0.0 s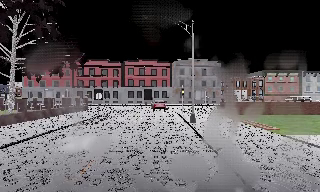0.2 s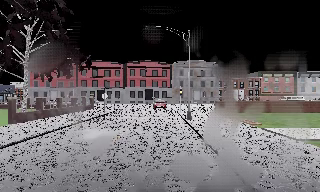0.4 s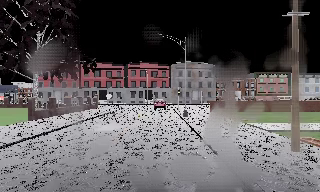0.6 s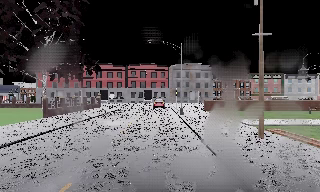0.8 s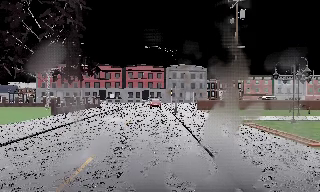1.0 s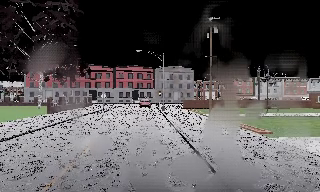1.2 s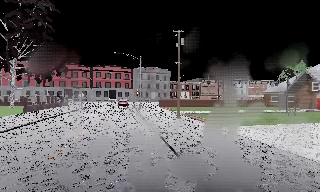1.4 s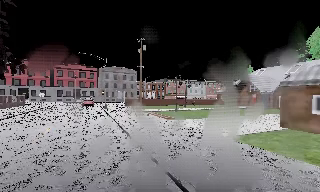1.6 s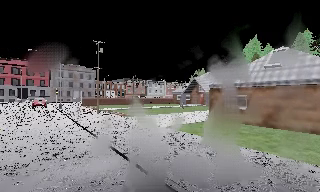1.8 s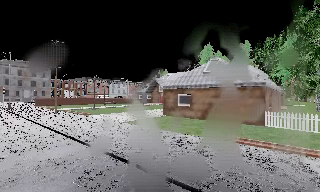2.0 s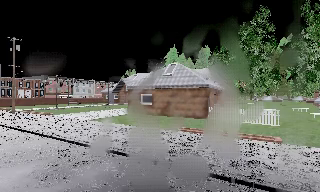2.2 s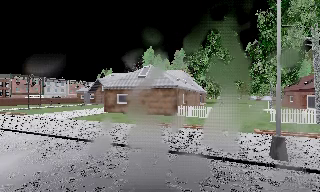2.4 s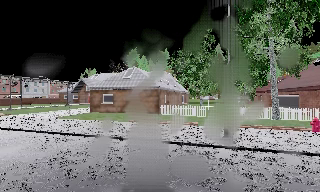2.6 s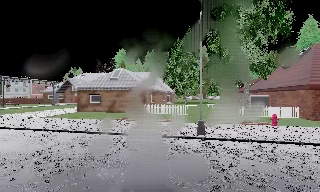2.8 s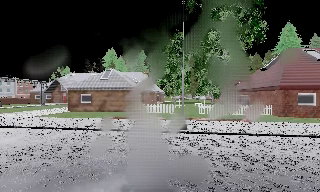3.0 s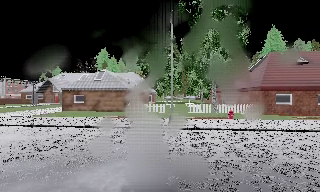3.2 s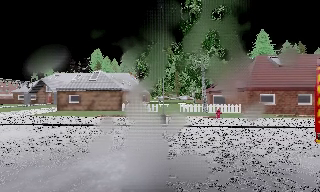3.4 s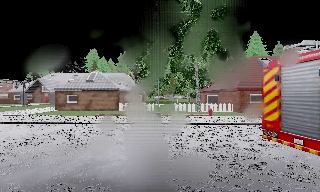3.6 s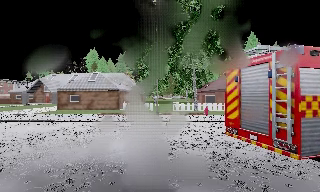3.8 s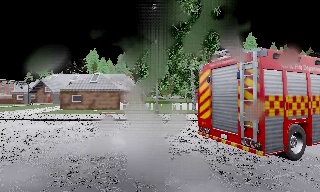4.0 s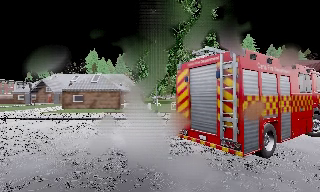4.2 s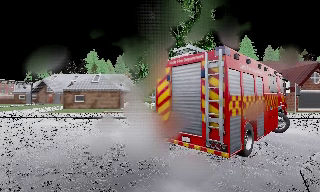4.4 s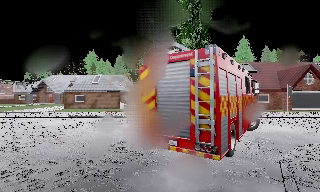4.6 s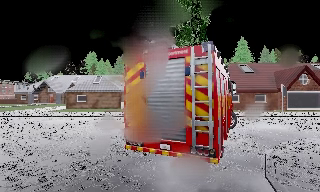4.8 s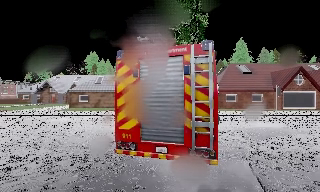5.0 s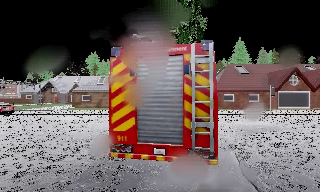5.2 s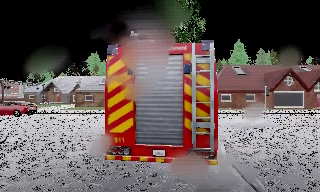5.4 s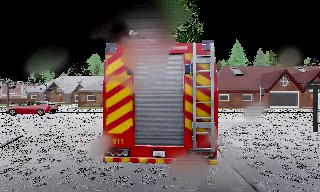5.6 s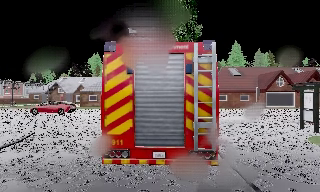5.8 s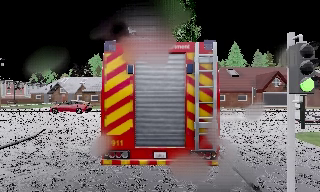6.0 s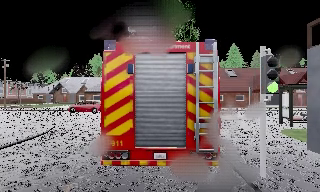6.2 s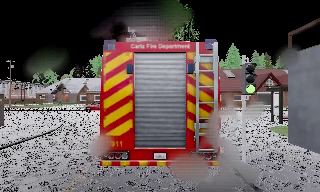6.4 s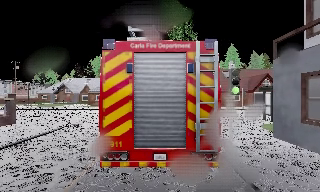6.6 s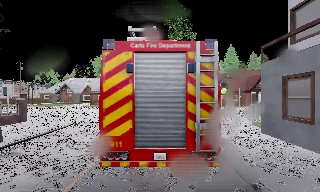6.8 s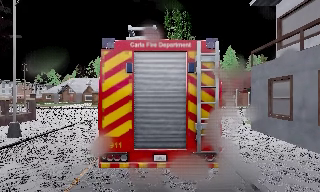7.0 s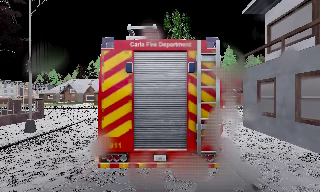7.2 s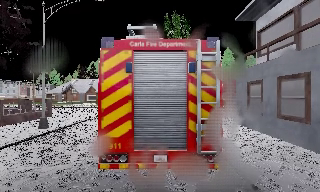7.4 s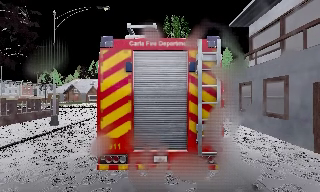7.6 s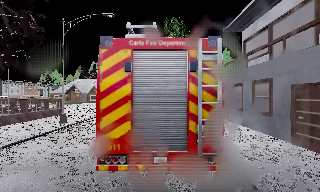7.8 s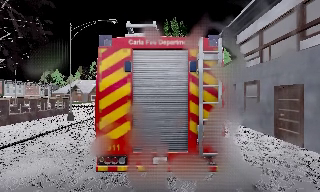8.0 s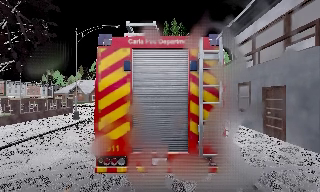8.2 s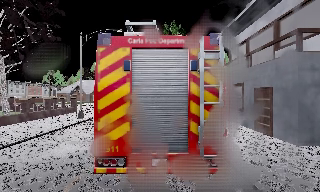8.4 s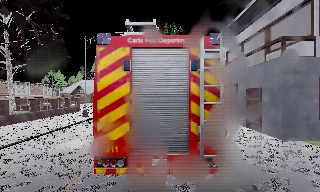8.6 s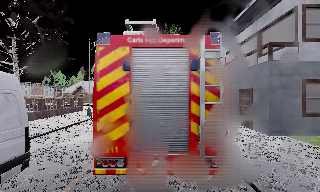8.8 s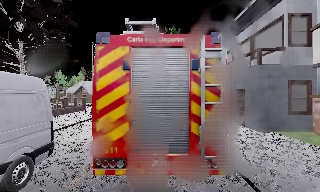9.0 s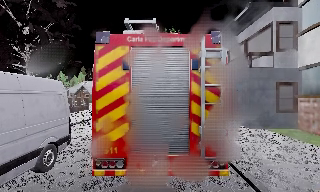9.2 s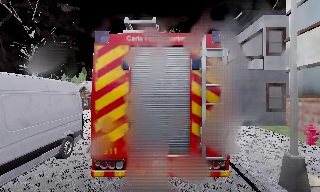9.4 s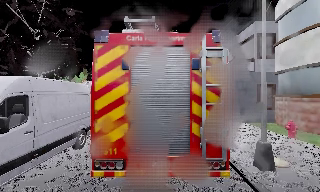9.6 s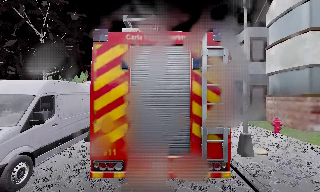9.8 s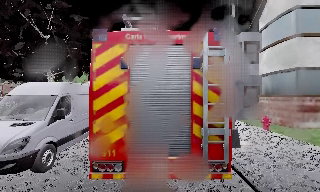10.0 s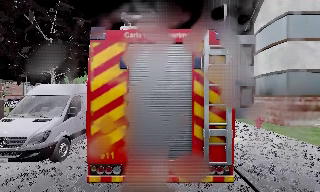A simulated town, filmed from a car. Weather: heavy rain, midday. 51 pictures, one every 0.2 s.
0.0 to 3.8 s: The camera pans to its right, which is clockwise from overhead, by about 90 degrees. It travels backward, about 30 m. It loses speed.
3.8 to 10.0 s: The camera travels backward, about 25 m, so what stands in front gets smaller.
The film runs backward here.
